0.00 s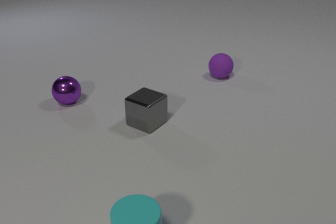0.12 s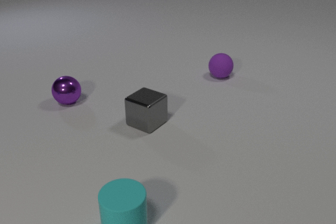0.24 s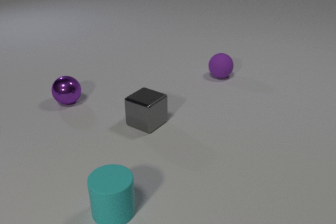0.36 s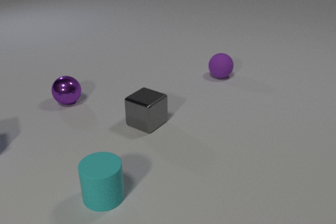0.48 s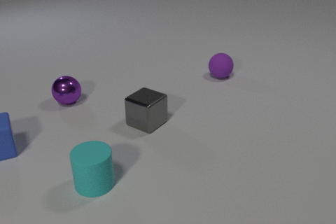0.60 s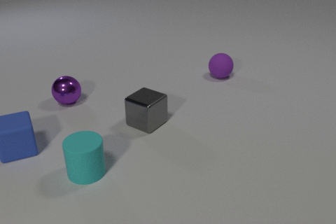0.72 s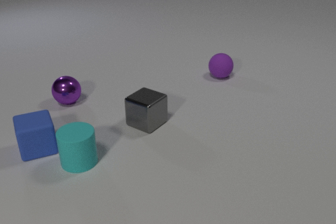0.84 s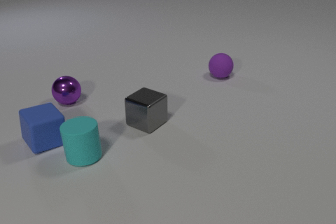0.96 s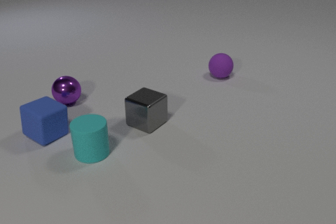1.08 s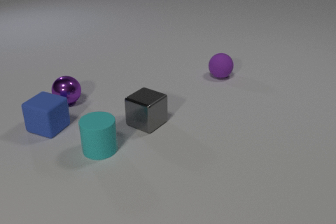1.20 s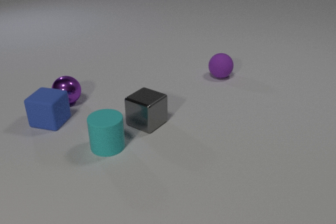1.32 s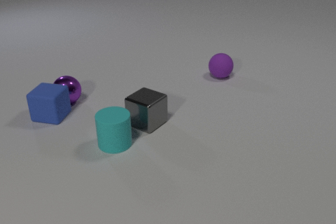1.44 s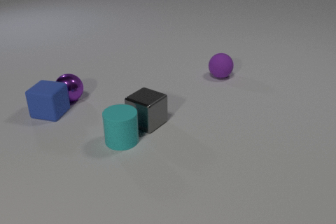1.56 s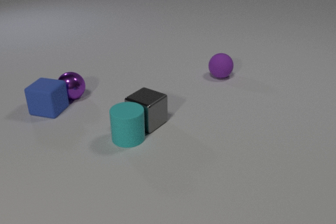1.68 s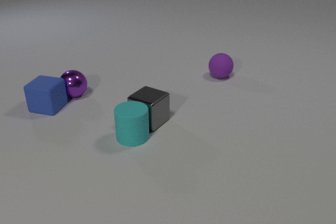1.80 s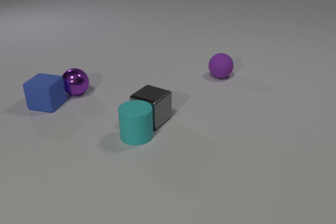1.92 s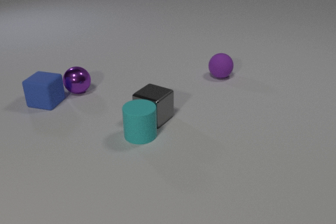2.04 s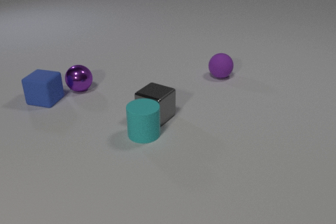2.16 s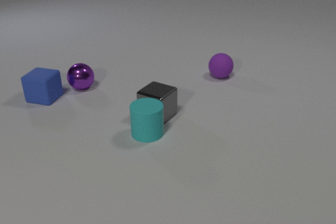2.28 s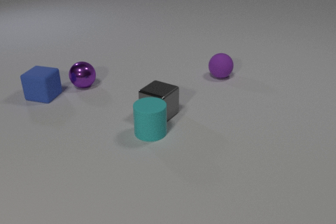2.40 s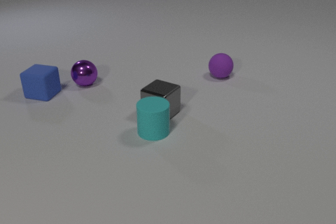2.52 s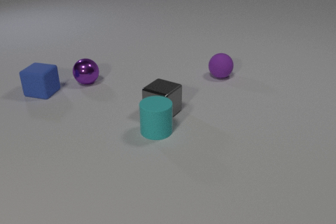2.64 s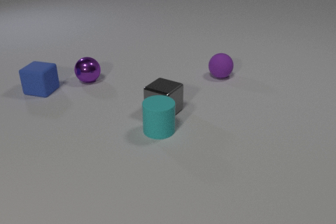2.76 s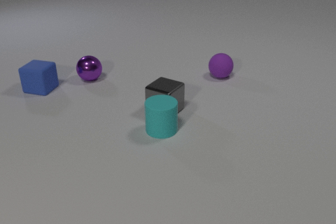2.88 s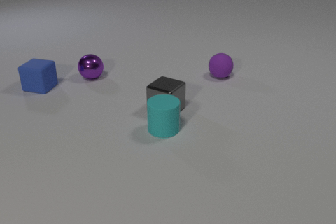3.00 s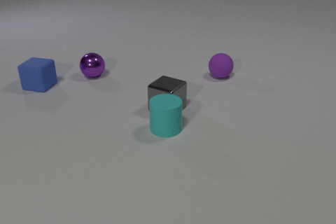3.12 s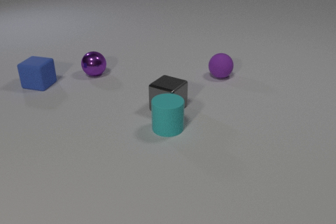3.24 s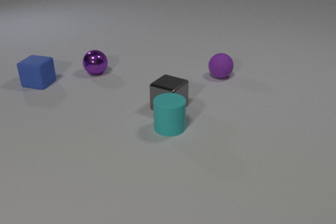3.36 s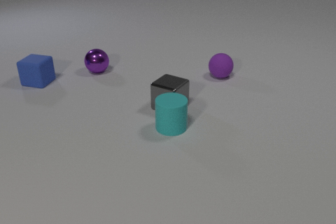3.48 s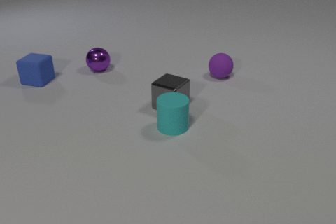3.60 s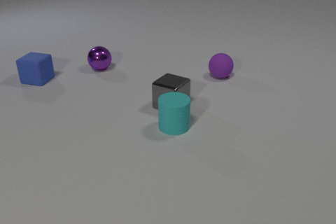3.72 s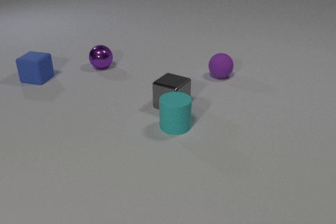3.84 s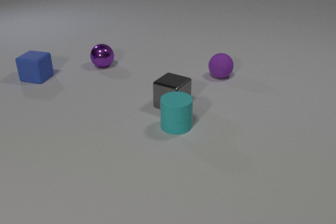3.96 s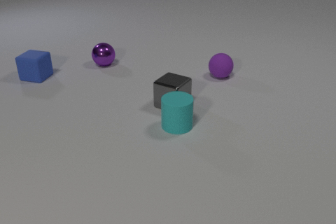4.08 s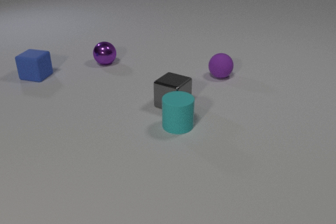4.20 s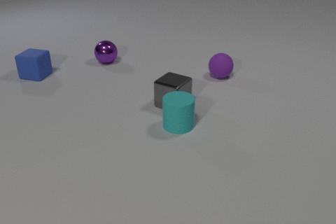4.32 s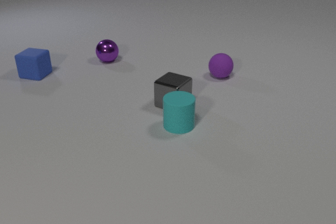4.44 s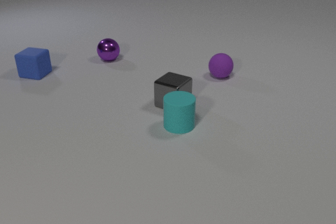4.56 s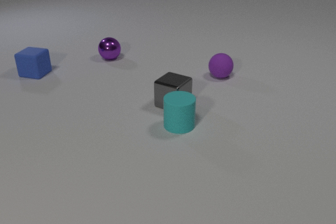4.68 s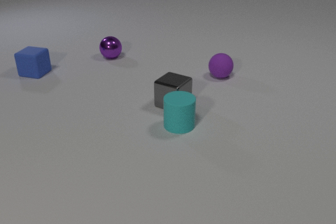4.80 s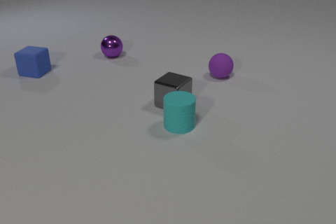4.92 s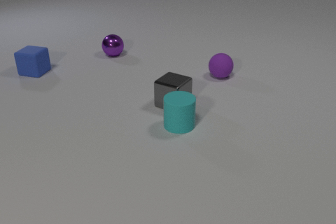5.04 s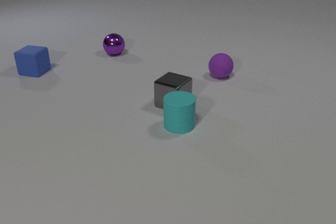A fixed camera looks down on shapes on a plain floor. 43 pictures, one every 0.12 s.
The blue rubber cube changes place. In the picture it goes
away from the camera.
The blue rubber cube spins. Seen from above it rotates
counterclockwise.
0.00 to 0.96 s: The blue rubber cube comes in at the left edge, slides to the right, spins so that its near face slides to the right, counterclockwise seen from above. The cyan rubber cylinder slides away from the camera. The blue rubber cube and the cyan rubber cylinder collide.
0.96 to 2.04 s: The blue rubber cube slides away from the camera. The cyan rubber cylinder slides to the right and away from the camera. The purple metal sphere rolls away from the camera and to the right. The gray metal cube slides away from the camera and to the right. The blue rubber cube and the purple metal sphere collide. The cyan rubber cylinder and the gray metal cube collide.
2.04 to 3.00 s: The blue rubber cube slides away from the camera. The cyan rubber cylinder slides to the right and away from the camera. The purple metal sphere rolls away from the camera and to the right. The gray metal cube slides away from the camera and to the right.
3.00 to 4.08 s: The blue rubber cube slides away from the camera. The cyan rubber cylinder slides to the right. The purple metal sphere rolls away from the camera and to the right. The gray metal cube slides away from the camera.
4.08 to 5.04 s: The blue rubber cube slides away from the camera. The purple metal sphere rolls away from the camera.
How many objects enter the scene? 1.
Are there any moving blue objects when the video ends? yes.
What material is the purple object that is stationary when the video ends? rubber.
